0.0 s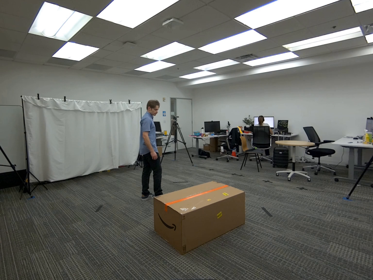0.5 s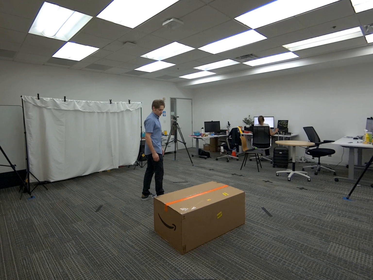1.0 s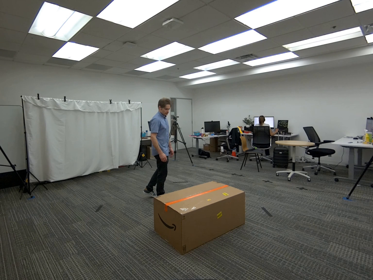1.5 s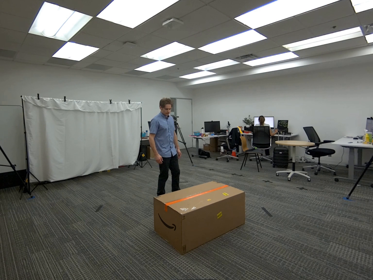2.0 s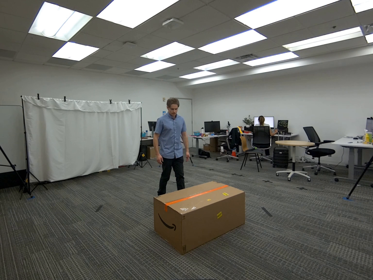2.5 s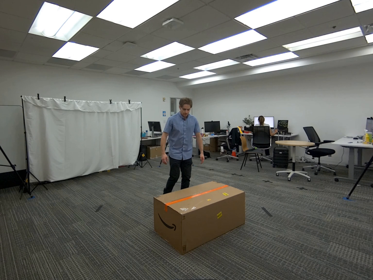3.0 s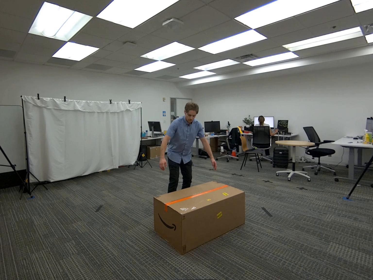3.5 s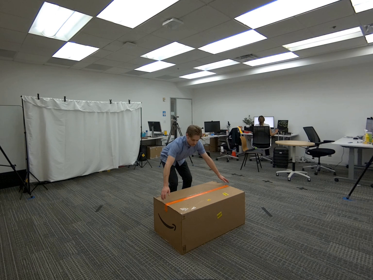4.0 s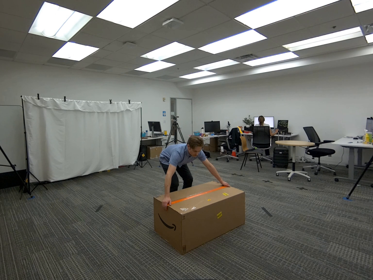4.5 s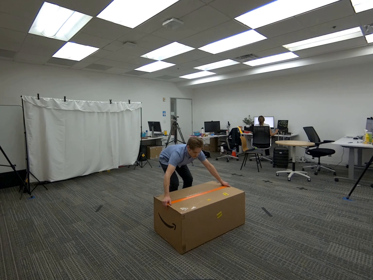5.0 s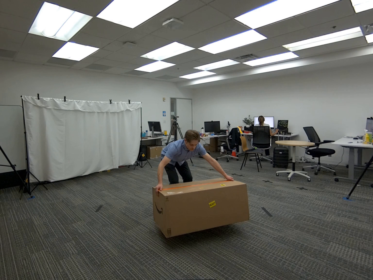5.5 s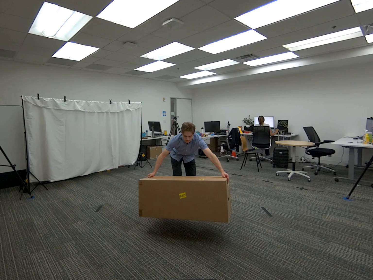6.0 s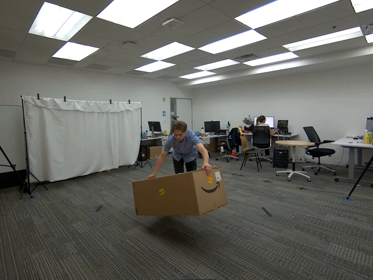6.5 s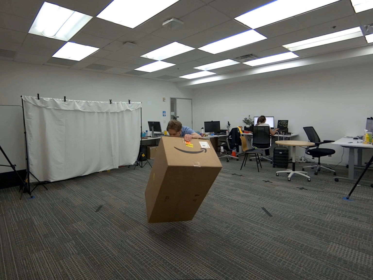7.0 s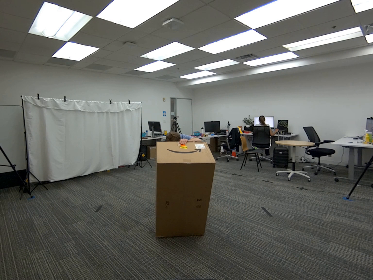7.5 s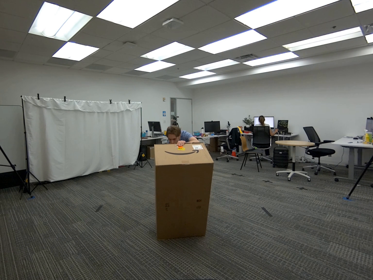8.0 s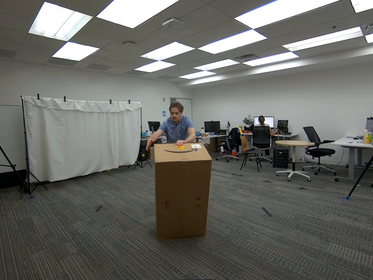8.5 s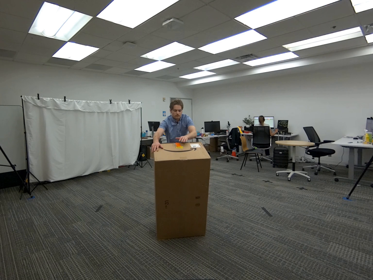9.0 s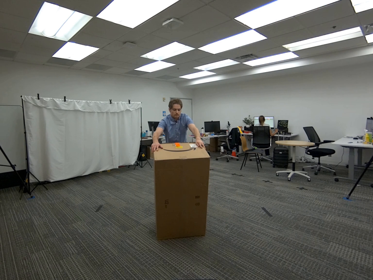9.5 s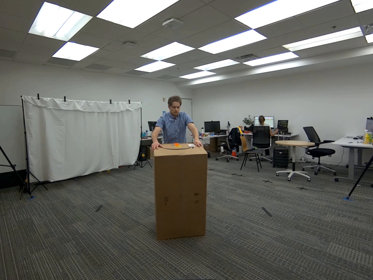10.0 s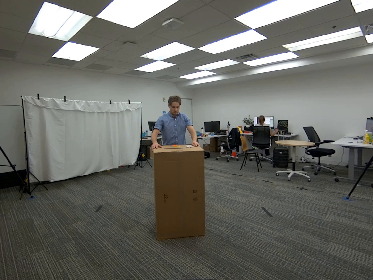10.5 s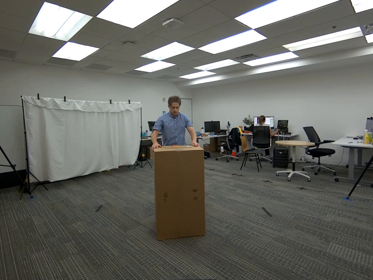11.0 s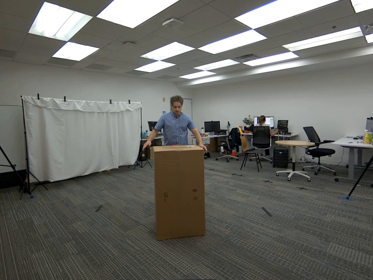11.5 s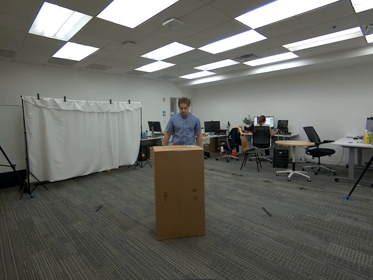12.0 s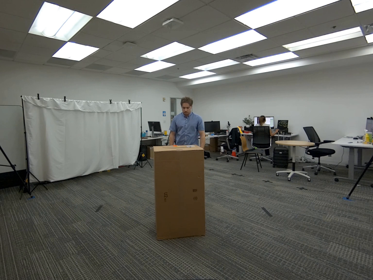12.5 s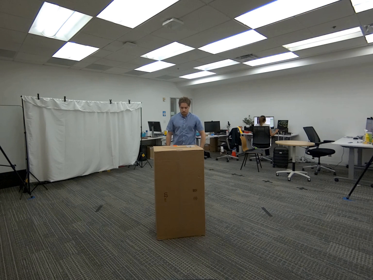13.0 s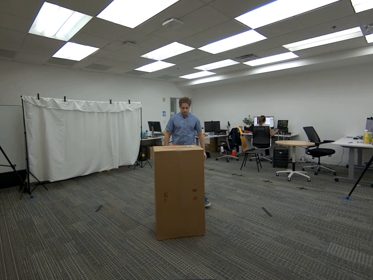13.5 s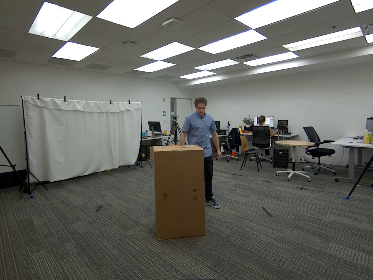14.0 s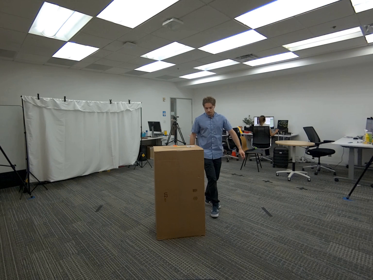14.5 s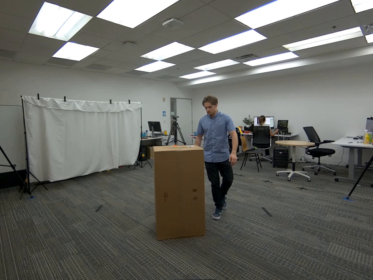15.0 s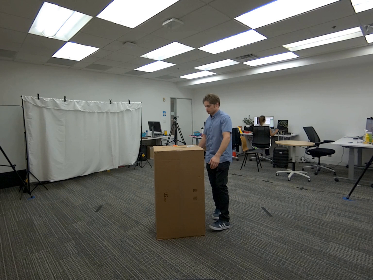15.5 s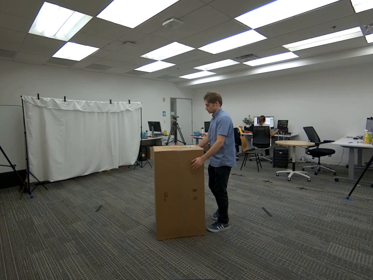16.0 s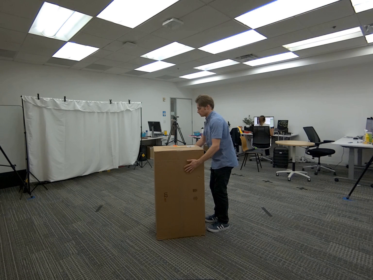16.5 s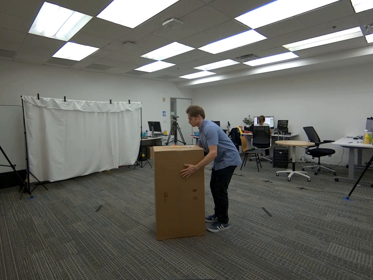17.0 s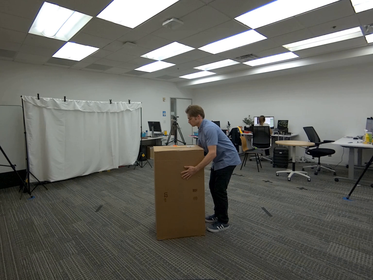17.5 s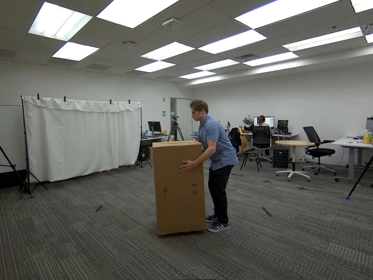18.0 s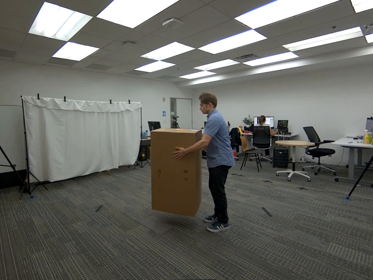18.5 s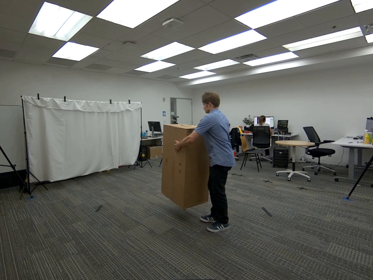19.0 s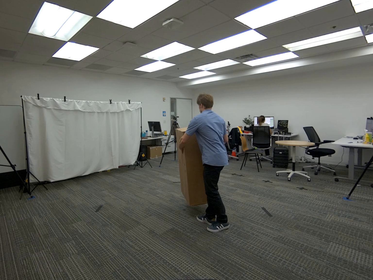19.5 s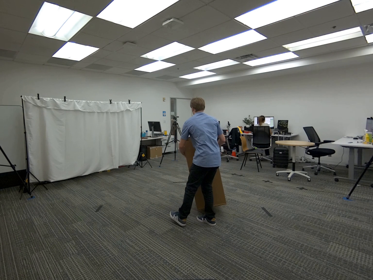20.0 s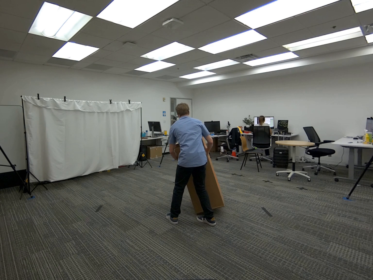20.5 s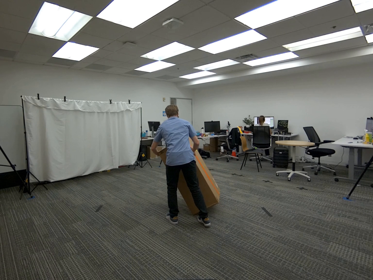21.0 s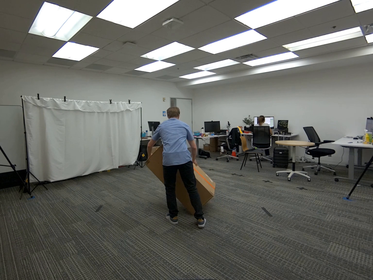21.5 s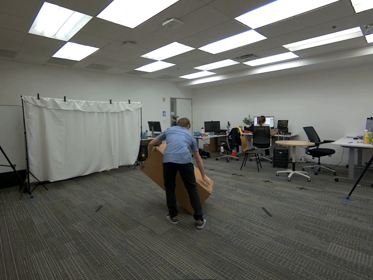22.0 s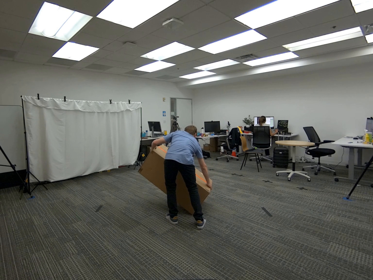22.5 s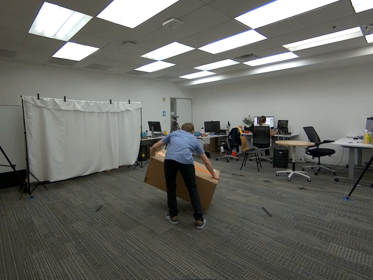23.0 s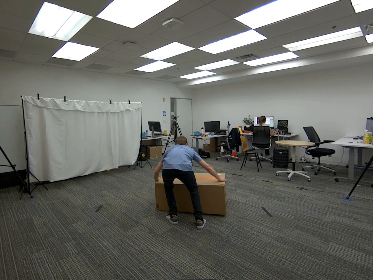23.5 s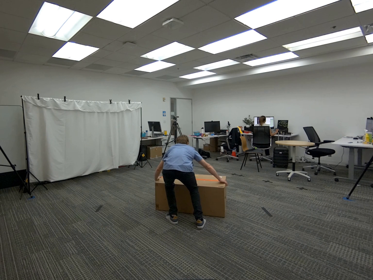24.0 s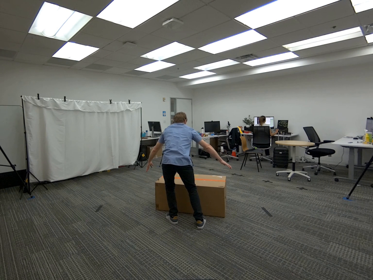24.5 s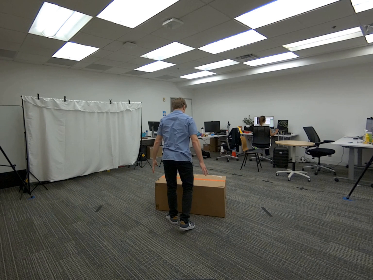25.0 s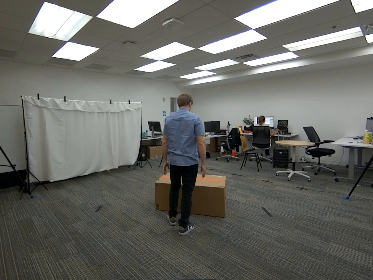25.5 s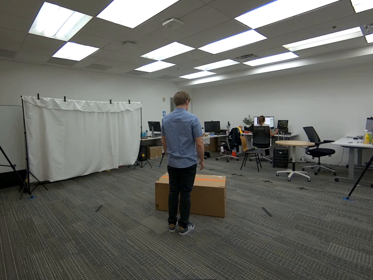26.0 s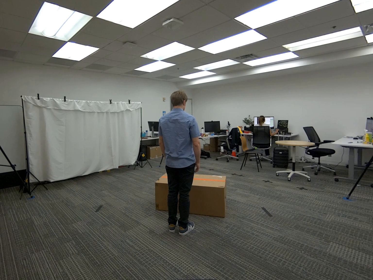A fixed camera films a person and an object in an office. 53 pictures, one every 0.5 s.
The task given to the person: Walk to the giant cardboard box on the ground and use both hands to rotate it into a vertical upright position. Then lower it back down so it lies flat on the ground. Repeat the action by rotating the box upright again and placing it back down flat on the ground.
